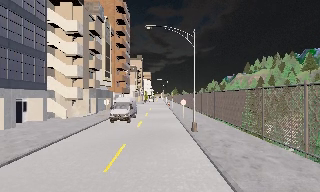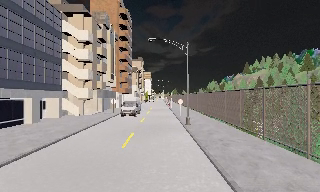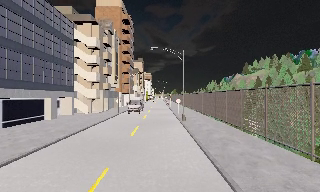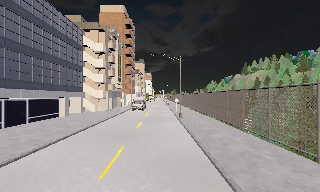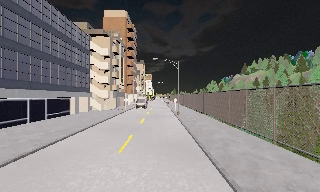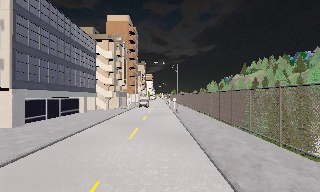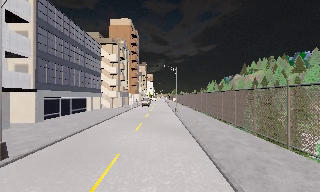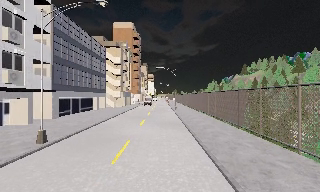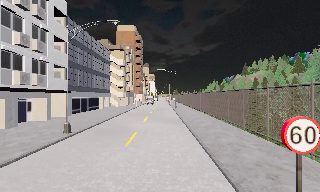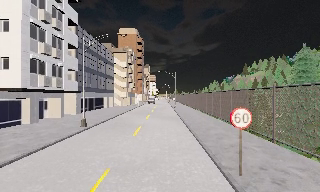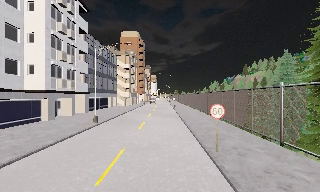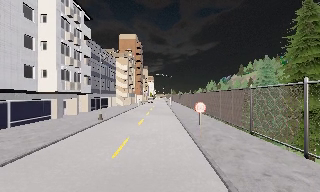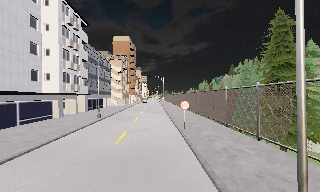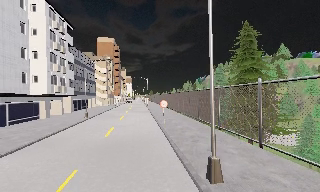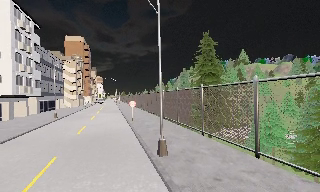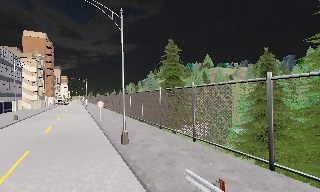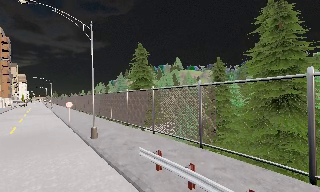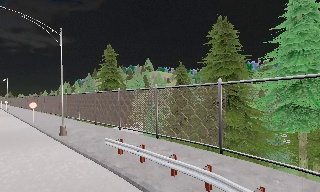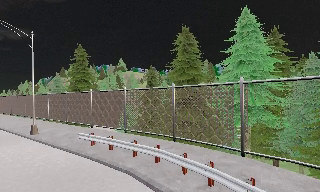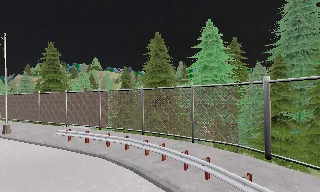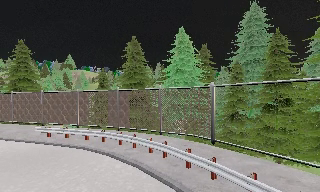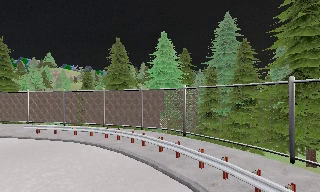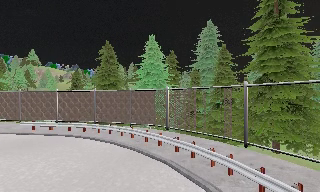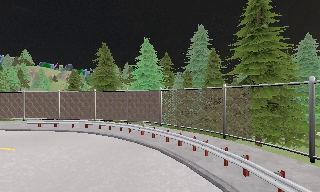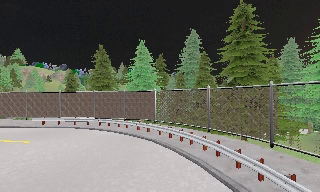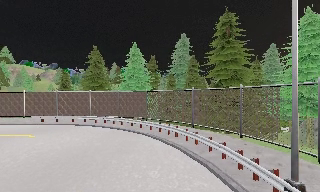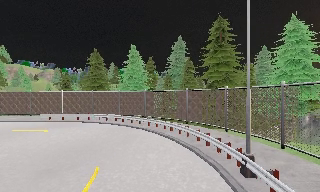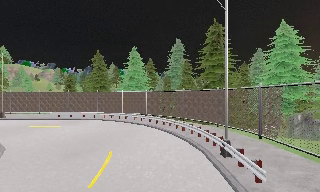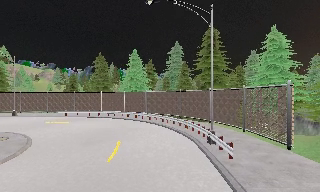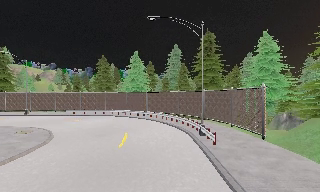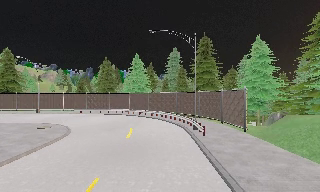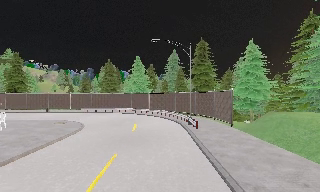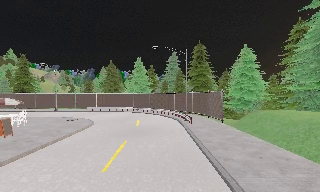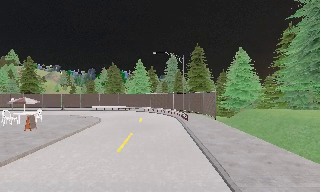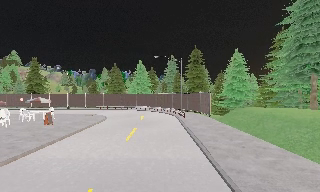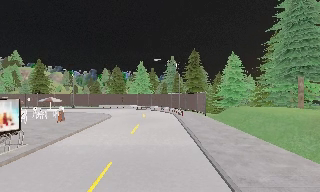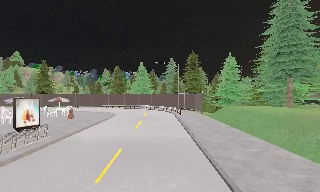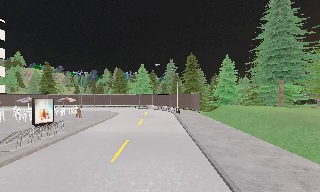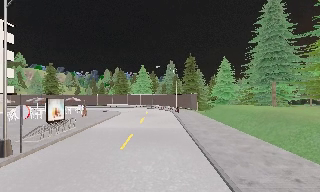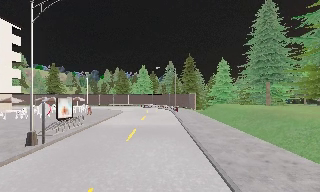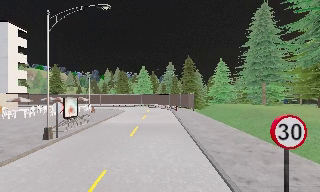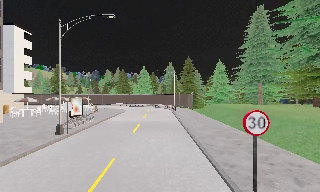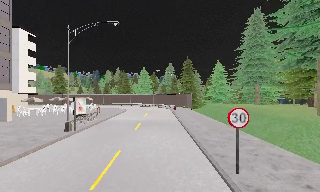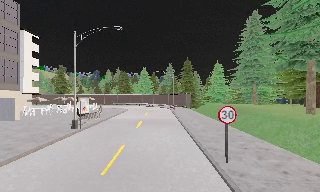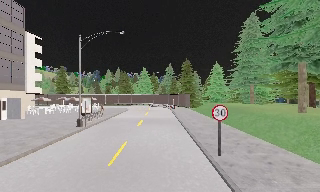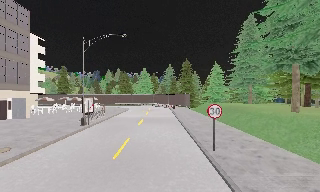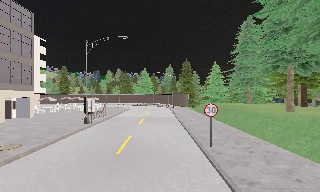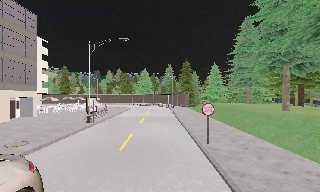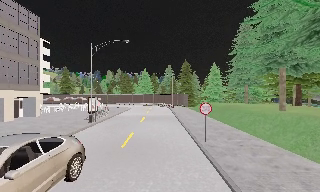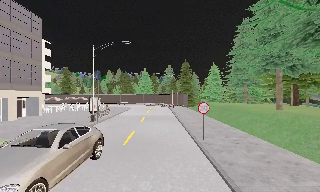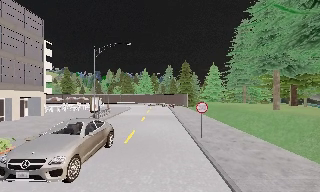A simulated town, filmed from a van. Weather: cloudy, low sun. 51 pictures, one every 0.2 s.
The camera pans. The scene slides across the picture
to the left.
The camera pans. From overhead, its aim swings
clockwise.
0.0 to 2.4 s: The camera travels backward, about 30 m, so what stands in front gets smaller.
2.4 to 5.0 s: The camera swings to its right by about 85 degrees, and the scene slides to the left. It travels backward, about 25 m.
5.0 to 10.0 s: The camera travels backward, about 35 m, so what stands in front gets smaller. It loses speed.
The film runs backward here.
